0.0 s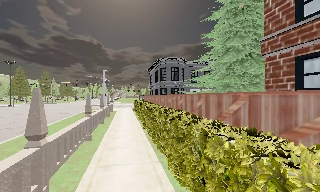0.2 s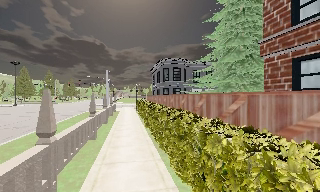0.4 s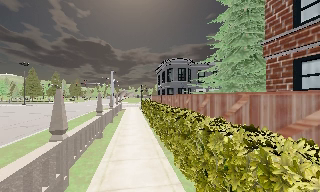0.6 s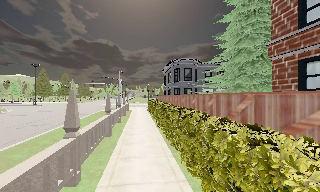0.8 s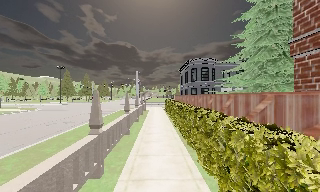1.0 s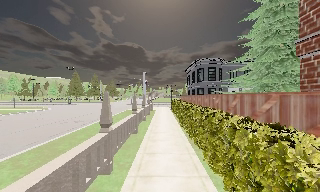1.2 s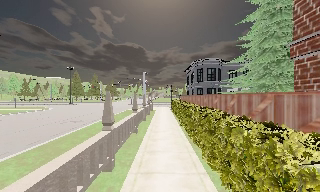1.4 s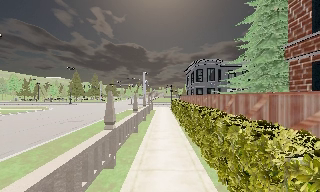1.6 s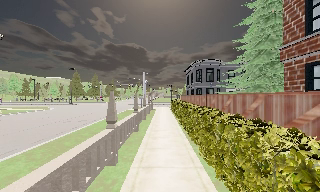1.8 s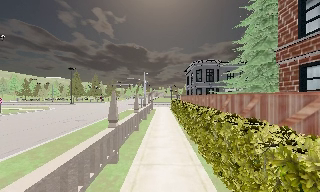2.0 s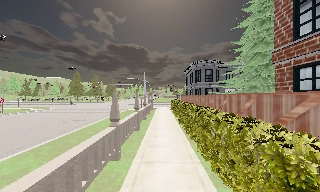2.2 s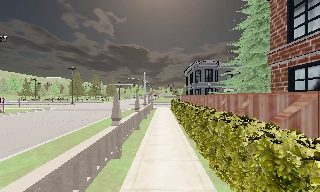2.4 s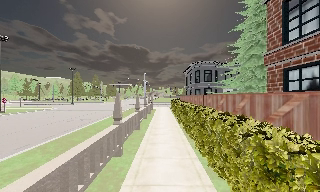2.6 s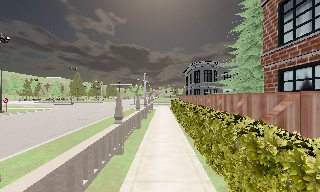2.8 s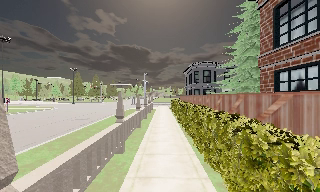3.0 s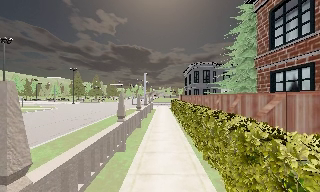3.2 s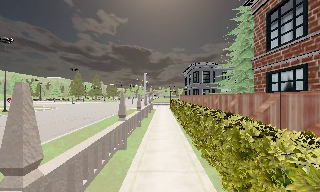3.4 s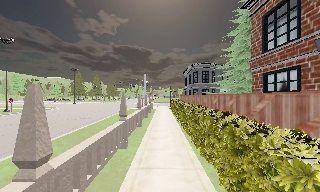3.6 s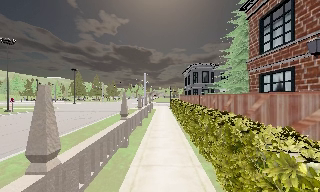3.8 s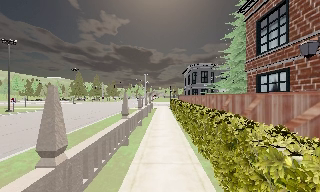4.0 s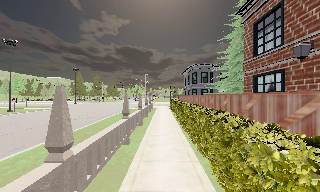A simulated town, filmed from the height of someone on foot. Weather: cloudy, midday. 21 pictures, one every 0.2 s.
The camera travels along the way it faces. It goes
backward.
0.0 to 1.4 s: The camera pans to its left, which is counterclockwise from overhead, by about 15 degrees. It travels backward, about 1.5 m, so what stands in front gets smaller.
1.4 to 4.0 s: The camera travels backward, about 3 m, so what stands in front gets smaller.
The film runs backward here.
